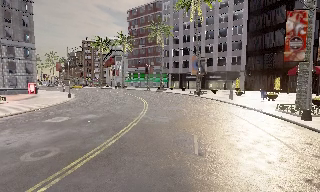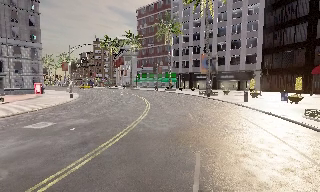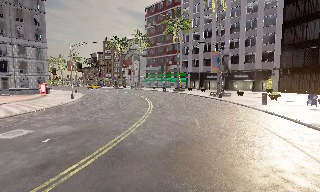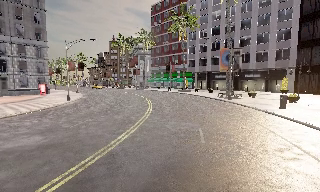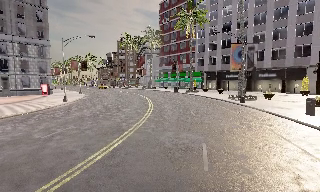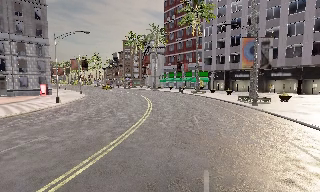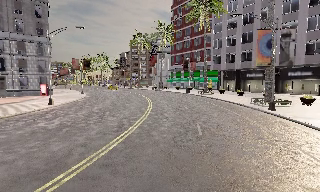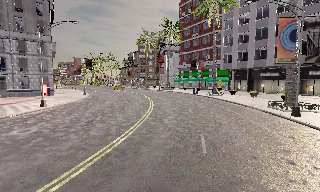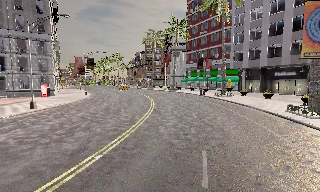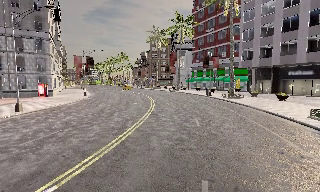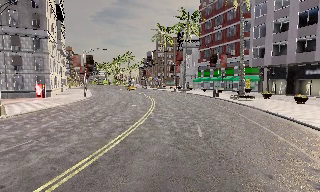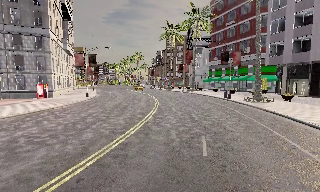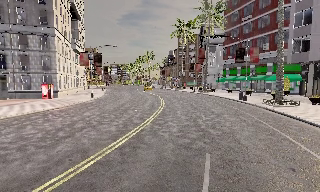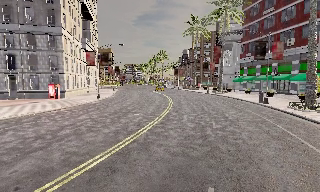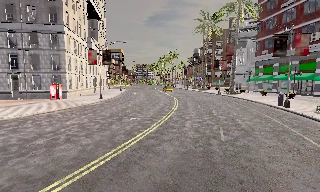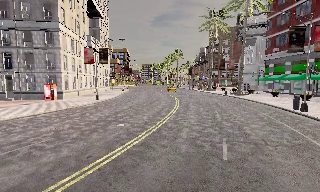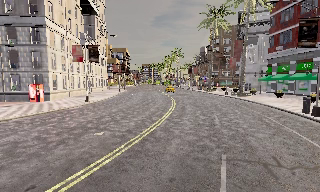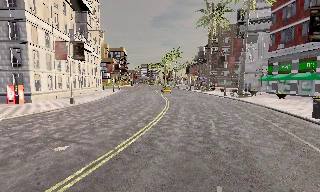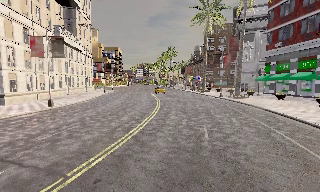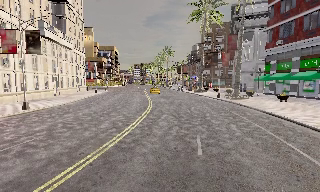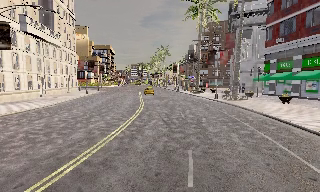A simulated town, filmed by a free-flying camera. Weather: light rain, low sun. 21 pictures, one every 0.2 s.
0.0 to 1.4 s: The camera pans to its left, which is counterclockwise from overhead, by about 25 degrees. It travels forward, about 14 m, so what stands in front looms larger.
1.4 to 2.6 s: The camera pans to its left, which is counterclockwise from overhead, by about 20 degrees. It travels forward and to its right, about 11 m, so what stands in front looms larger.
2.6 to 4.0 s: The camera travels forward and to its right, about 13 m, so what stands in front looms larger.
The film runs forward here.
